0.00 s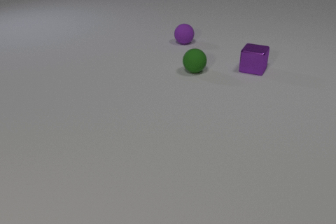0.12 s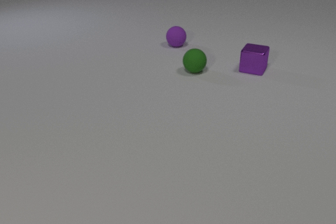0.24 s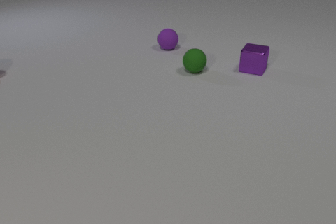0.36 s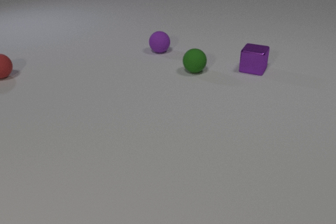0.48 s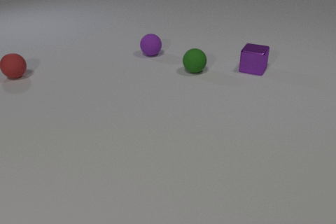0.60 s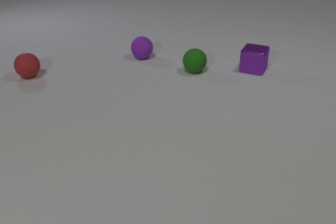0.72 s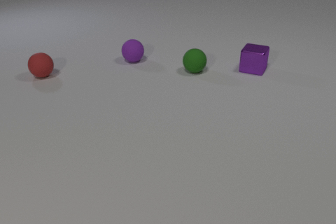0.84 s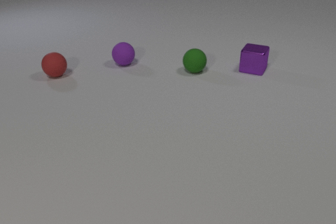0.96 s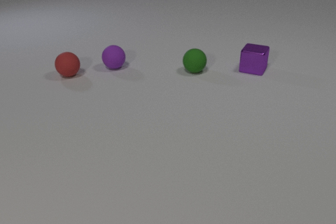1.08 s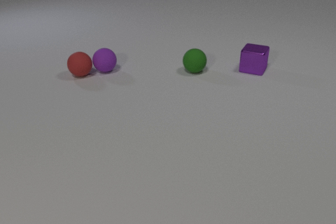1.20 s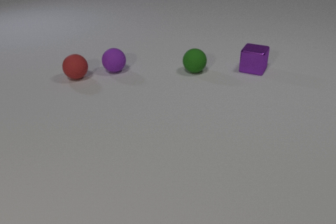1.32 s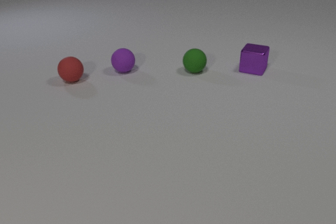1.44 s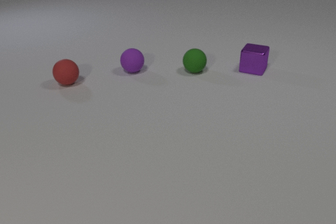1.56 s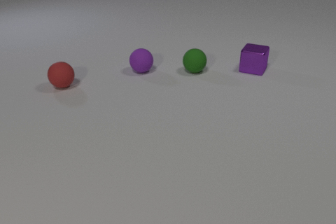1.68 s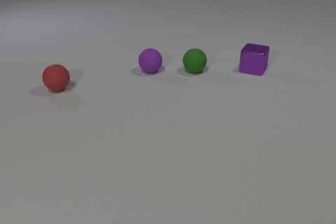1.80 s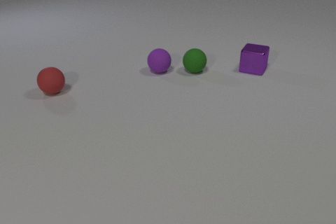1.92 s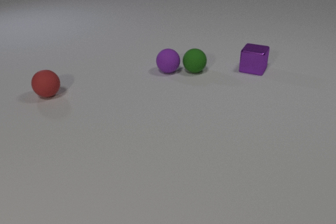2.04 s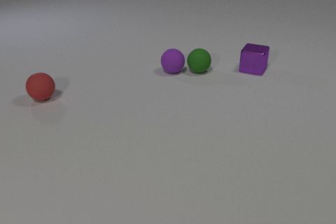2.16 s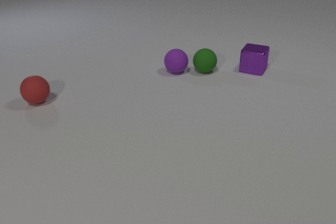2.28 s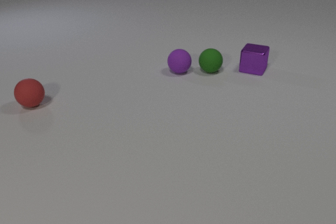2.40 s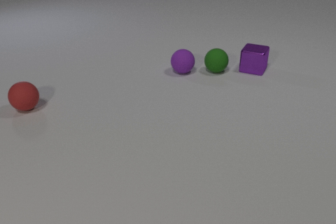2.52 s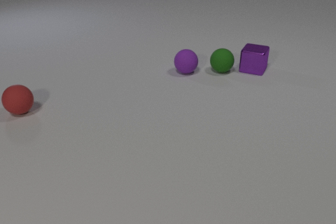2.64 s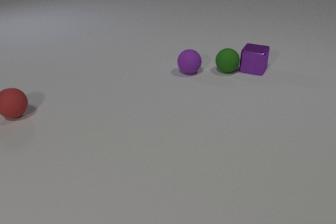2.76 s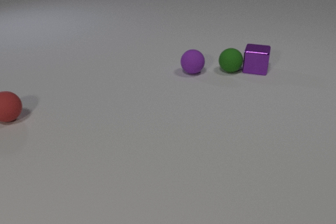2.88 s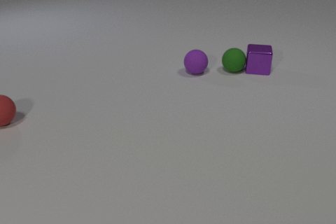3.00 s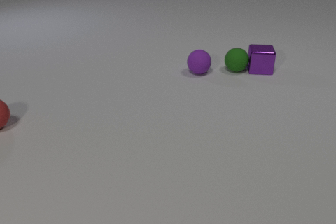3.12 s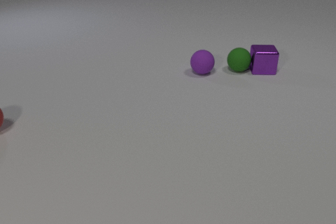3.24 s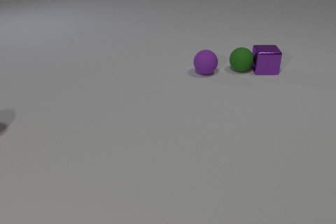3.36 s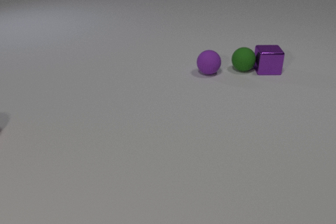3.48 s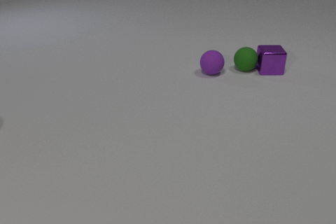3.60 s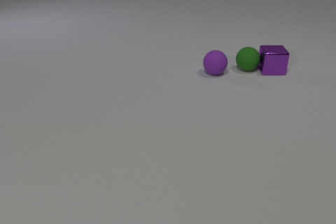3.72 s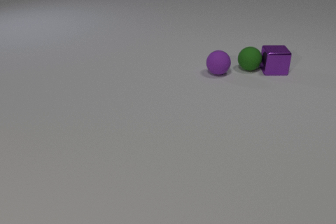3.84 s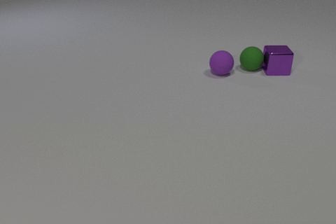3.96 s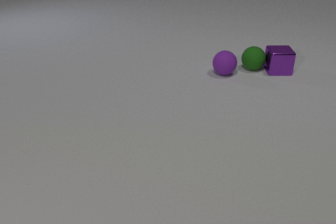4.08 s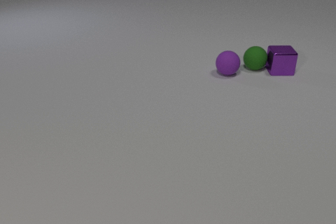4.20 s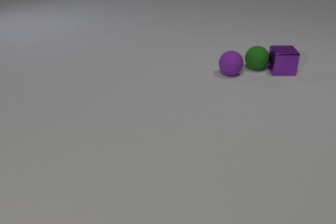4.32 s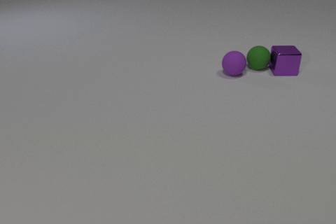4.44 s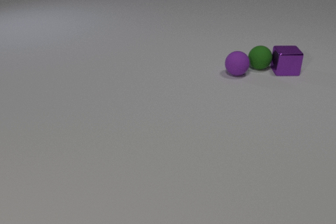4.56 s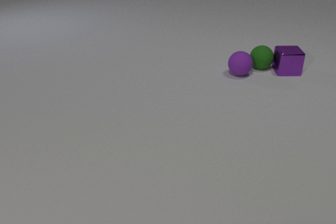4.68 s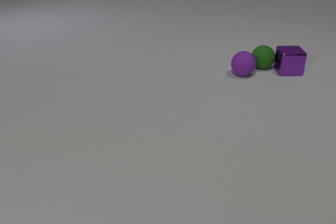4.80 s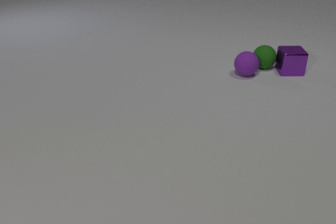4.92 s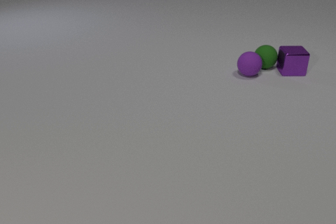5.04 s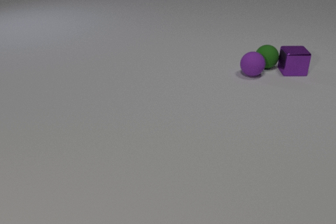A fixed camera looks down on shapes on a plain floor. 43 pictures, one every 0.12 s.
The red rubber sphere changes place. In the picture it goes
toward the camera.
The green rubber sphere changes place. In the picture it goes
to the right.
0.00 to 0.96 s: The red rubber sphere comes in at the left edge, rolls to the right. The purple rubber sphere rolls to the left and toward the camera.
0.96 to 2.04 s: The red rubber sphere rolls toward the camera and to the left. The purple rubber sphere rolls to the right. The red rubber sphere and the purple rubber sphere collide. The purple rubber sphere and the green rubber sphere collide.
2.04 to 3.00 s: The red rubber sphere rolls to the left and toward the camera. The purple rubber sphere rolls to the right. The green rubber sphere rolls to the right. The purple metal cube slides to the right. The green rubber sphere and the purple metal cube collide.
3.00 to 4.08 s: The red rubber sphere rolls to the left and toward the camera, leaves at the left edge. The purple rubber sphere rolls to the right. The green rubber sphere rolls to the right and away from the camera. The purple metal cube slides to the right.
4.08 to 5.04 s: The purple rubber sphere rolls to the right. The green rubber sphere rolls to the right and away from the camera. The purple metal cube slides to the right.
What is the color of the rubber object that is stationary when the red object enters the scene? green.
What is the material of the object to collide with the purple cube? rubber.
What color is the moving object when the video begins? purple.
